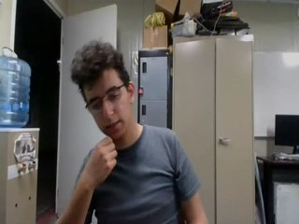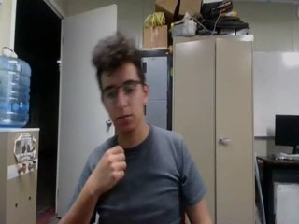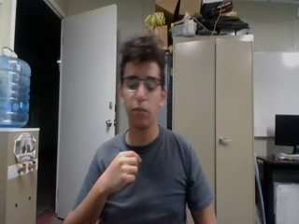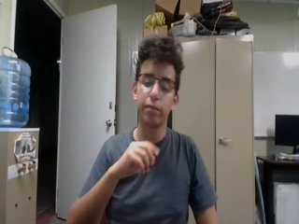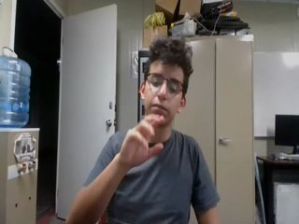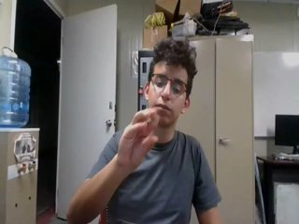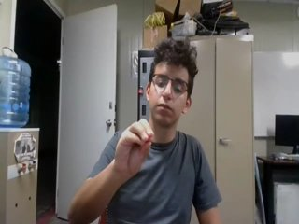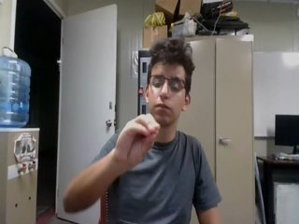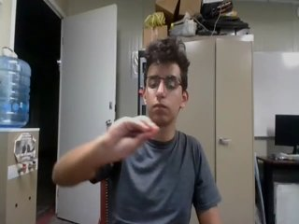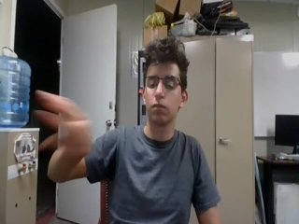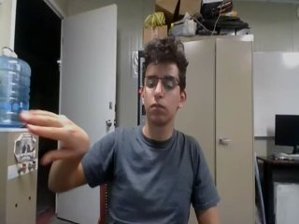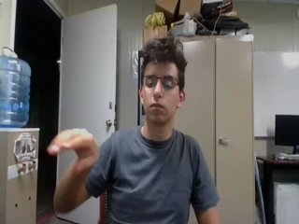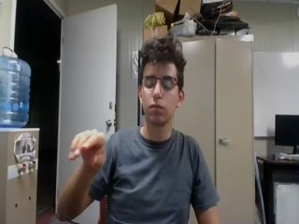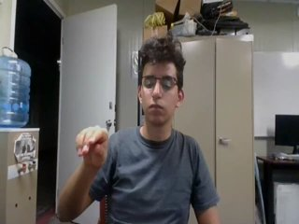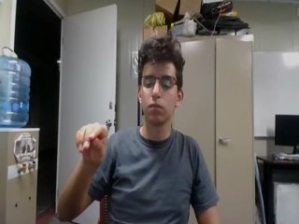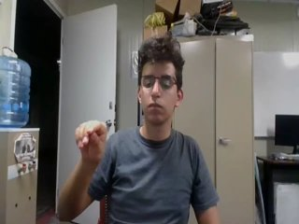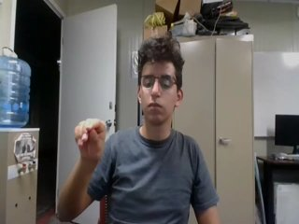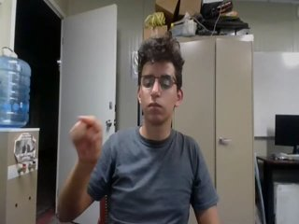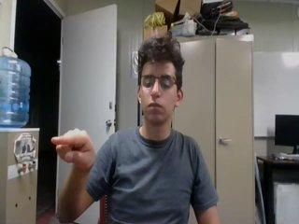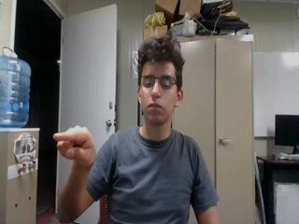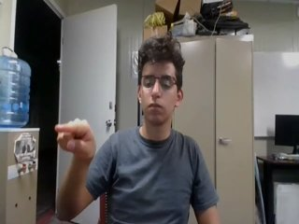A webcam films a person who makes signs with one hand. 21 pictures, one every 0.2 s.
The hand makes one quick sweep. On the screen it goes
to the left.
0.0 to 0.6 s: Non-gesture.
0.7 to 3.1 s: On the screen the hand sweeps to the left. The name of the sign: Throw right.
3.2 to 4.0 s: Pointing with one finger.
